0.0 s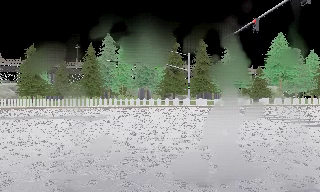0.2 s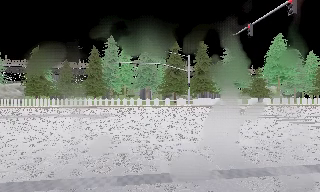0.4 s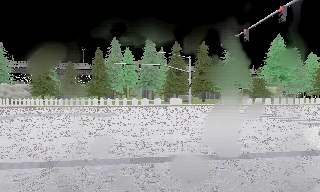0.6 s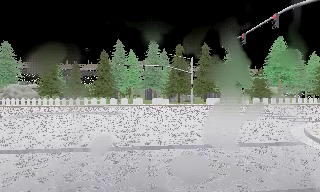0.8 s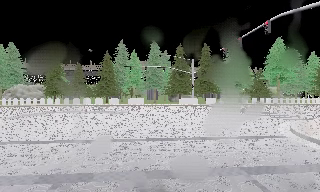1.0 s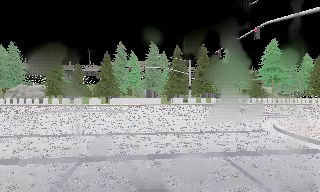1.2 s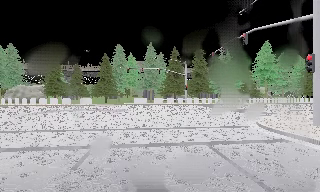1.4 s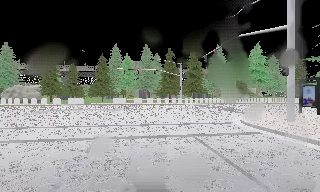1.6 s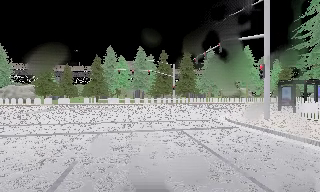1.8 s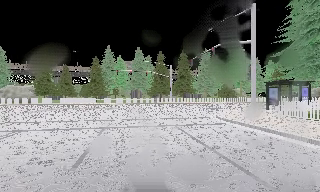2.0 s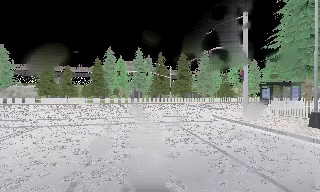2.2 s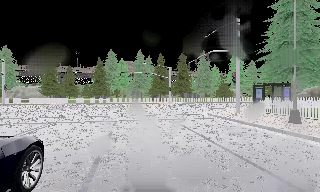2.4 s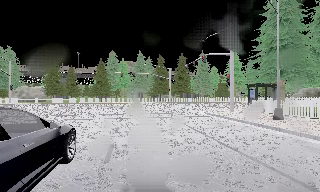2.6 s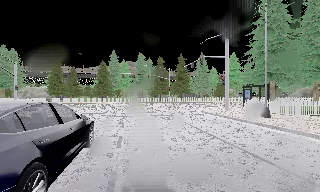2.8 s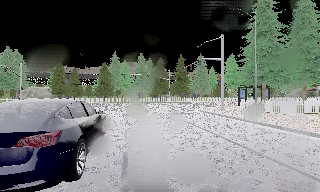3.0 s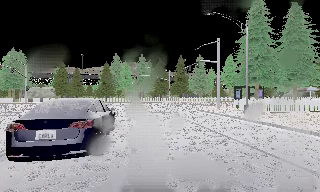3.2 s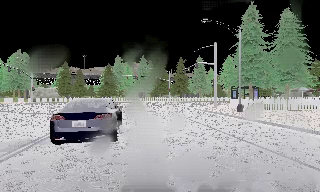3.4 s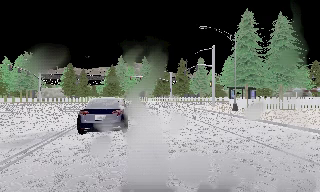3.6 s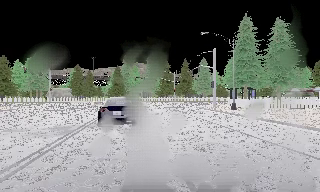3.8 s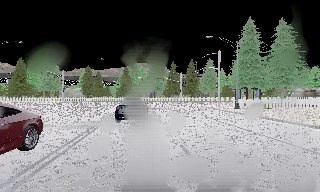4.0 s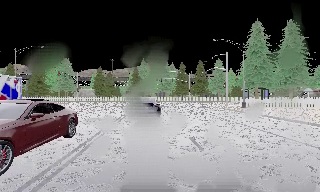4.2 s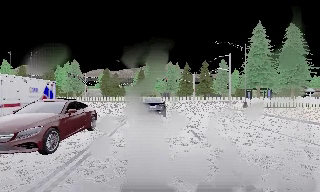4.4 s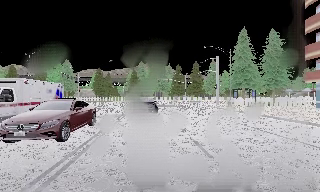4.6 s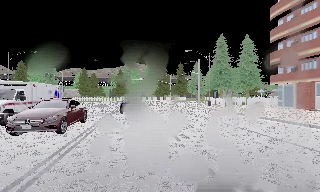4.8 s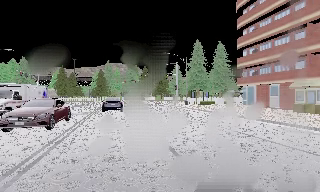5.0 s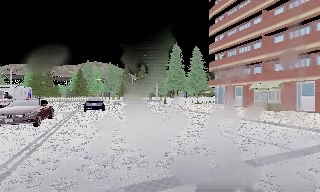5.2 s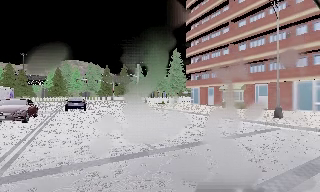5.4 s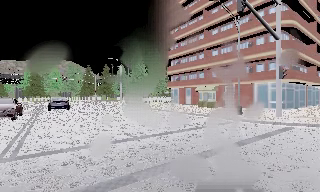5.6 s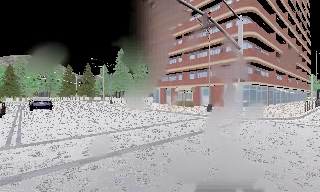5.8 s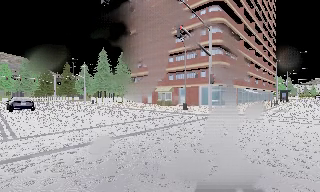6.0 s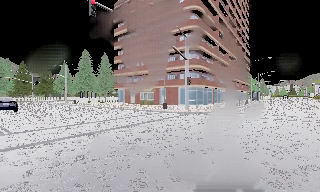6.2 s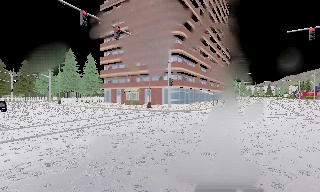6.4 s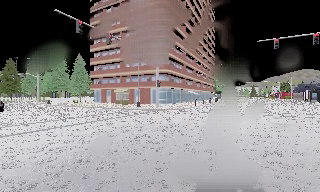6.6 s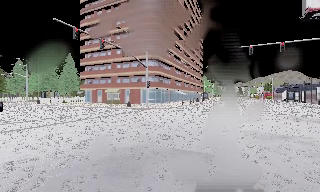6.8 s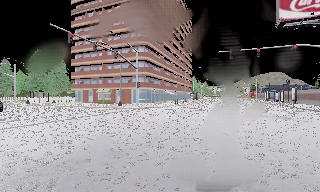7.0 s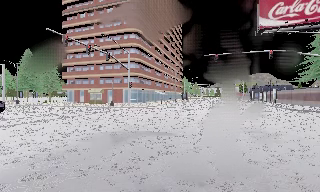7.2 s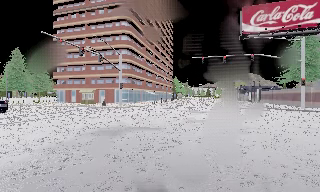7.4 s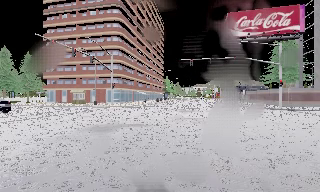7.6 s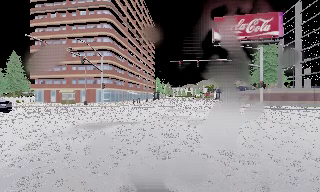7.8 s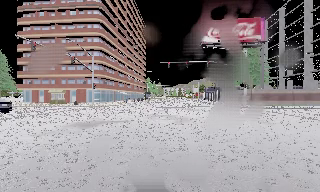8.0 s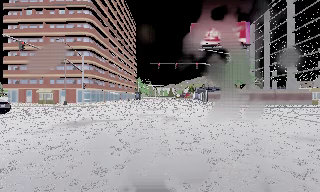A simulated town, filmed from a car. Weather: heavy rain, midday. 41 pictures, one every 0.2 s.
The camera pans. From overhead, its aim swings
clockwise.
The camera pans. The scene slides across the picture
to the left.
0.0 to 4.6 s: The camera travels backward, about 25 m, so what stands in front gets smaller.
4.6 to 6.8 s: The camera pans to its right, which is clockwise from overhead, by about 60 degrees. It travels backward, about 15 m.
6.8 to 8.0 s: The camera pans to its right, which is clockwise from overhead, by about 20 degrees. It travels backward, about 5 m, so what stands in front gets smaller. It loses speed.
The film runs backward here.
